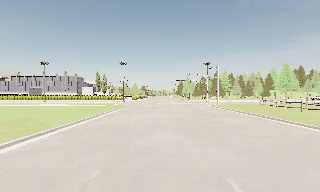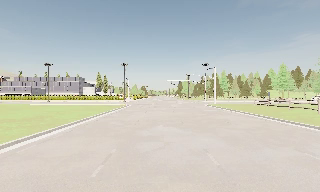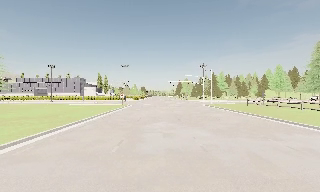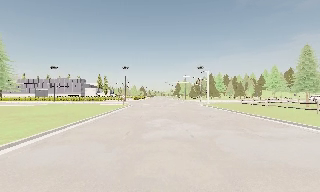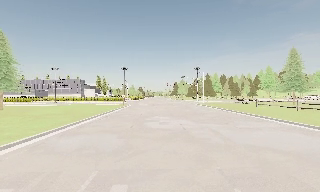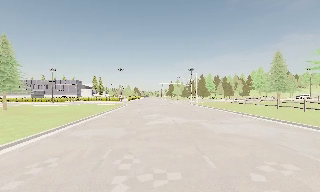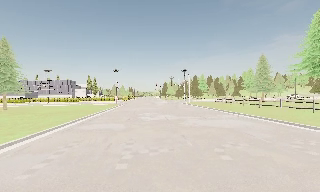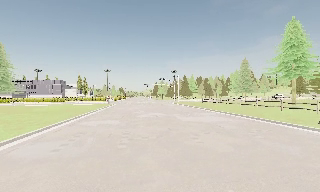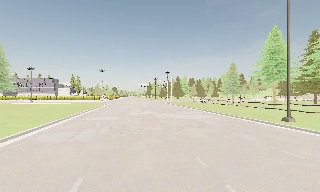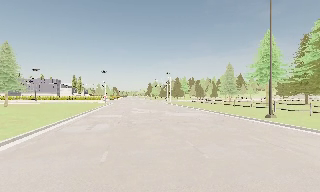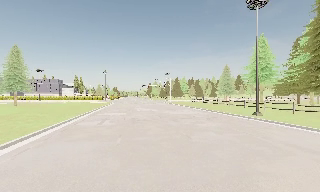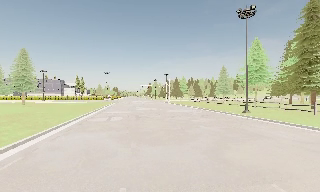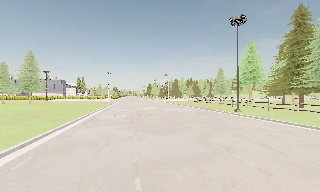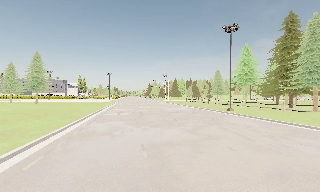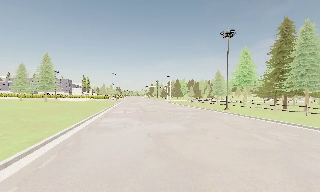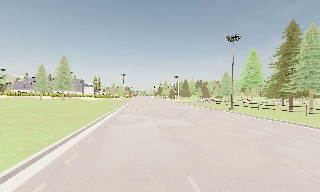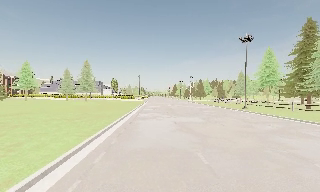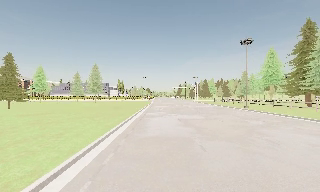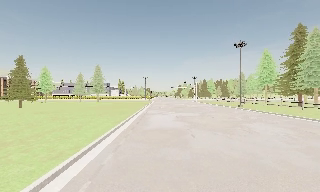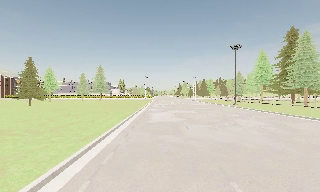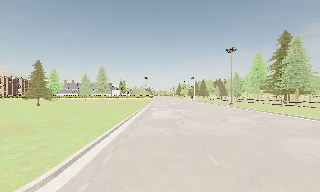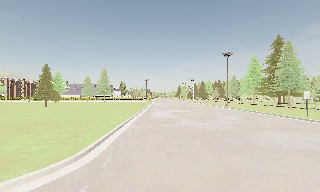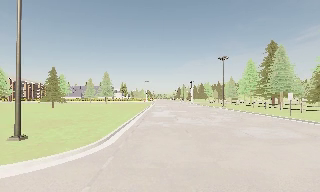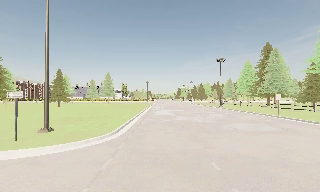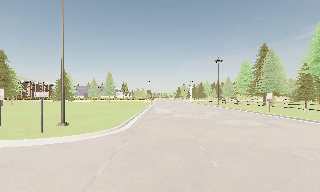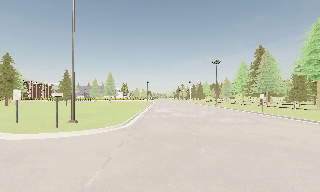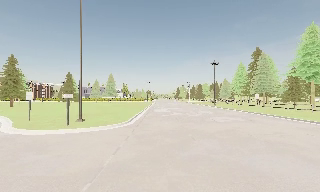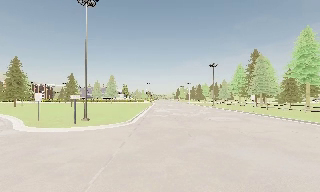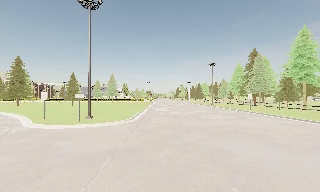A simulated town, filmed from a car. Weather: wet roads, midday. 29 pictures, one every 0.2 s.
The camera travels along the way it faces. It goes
backward.
0.0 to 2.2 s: The camera swings to its right by about 10 degrees, and the scene slides to the left. It travels backward, about 20 m, so what stands in front gets smaller.
2.2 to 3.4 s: The camera pans to its left, which is counterclockwise from overhead, by about 10 degrees. It travels backward, about 12 m, so what stands in front gets smaller.
3.4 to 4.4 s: The camera travels backward, about 10 m, so what stands in front gets smaller.
4.4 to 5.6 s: The camera travels backward, about 8 m, so what stands in front gets smaller. It loses speed.
The film runs backward here.
